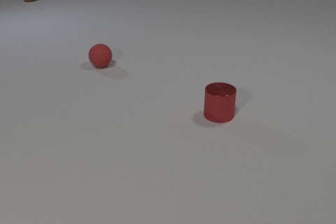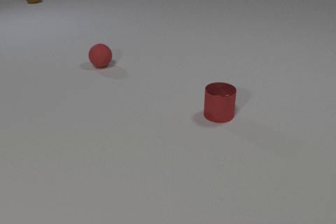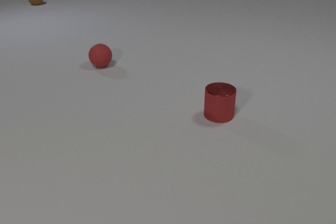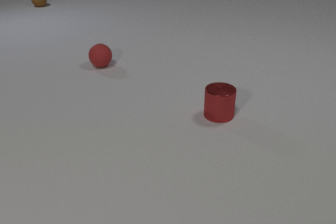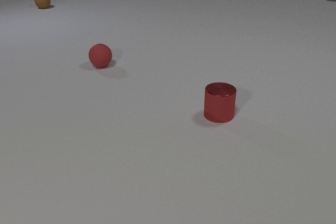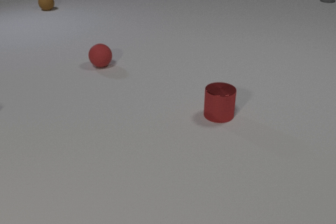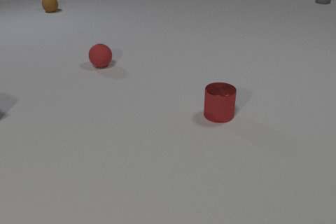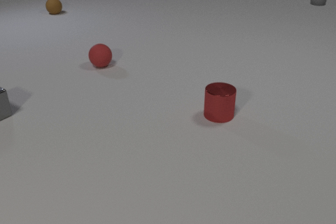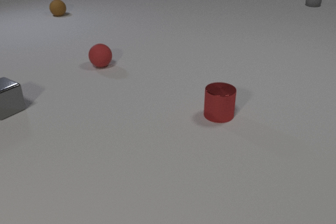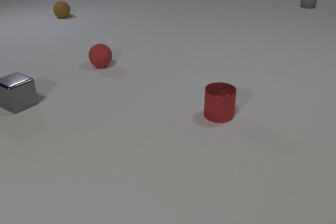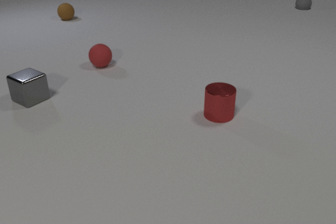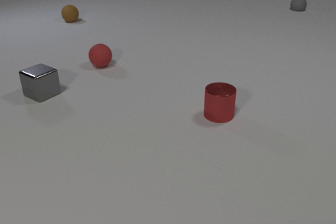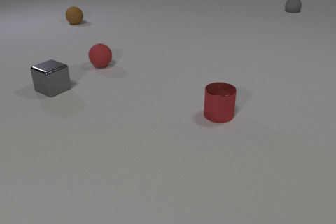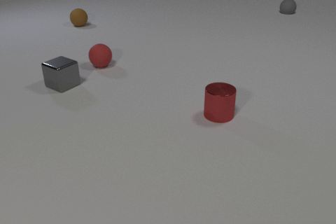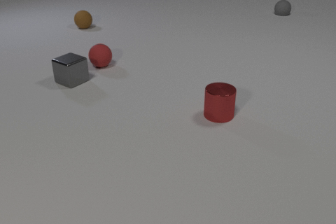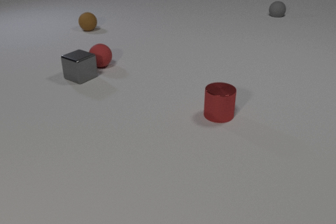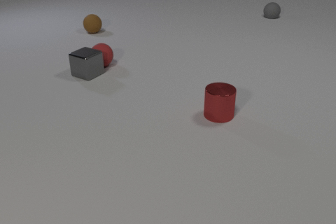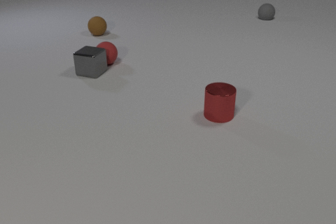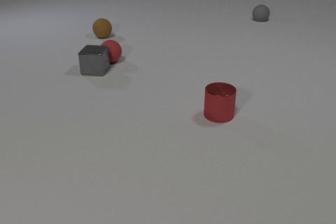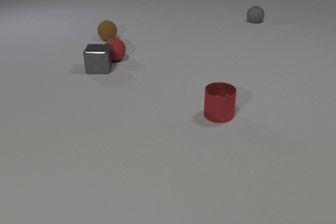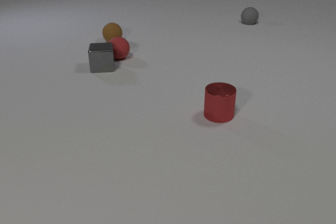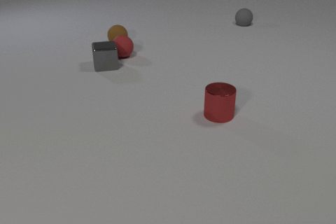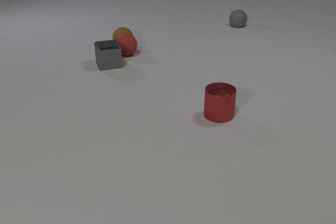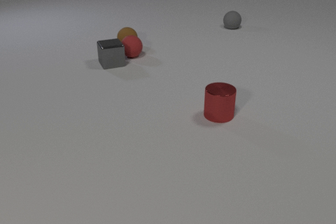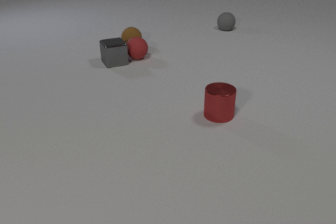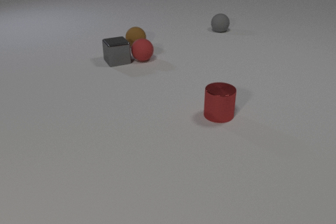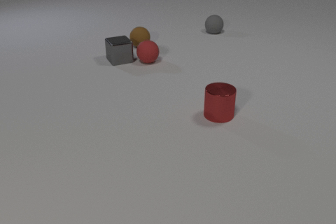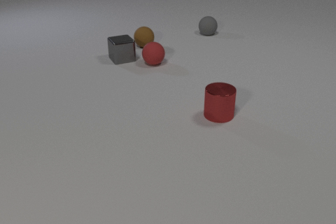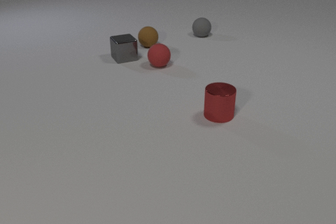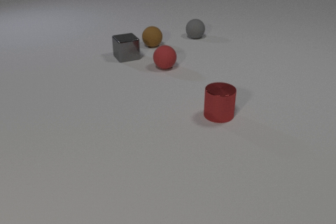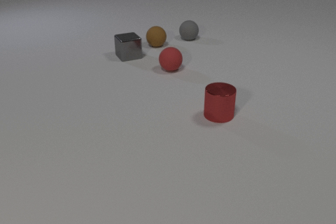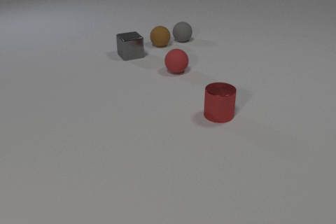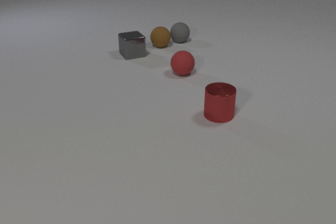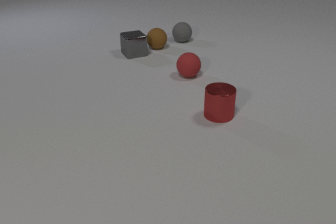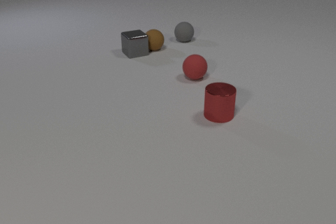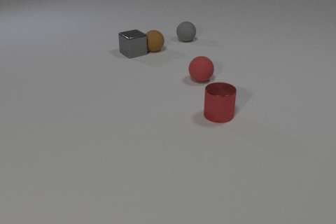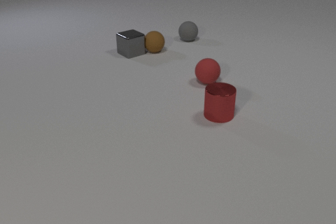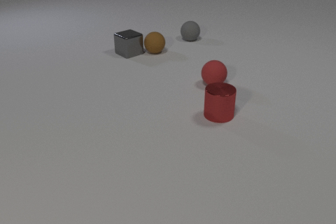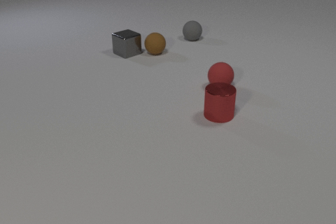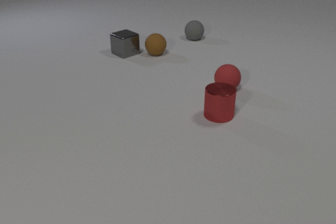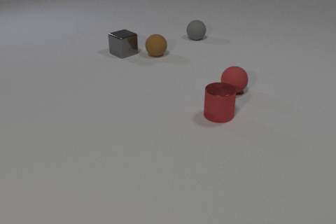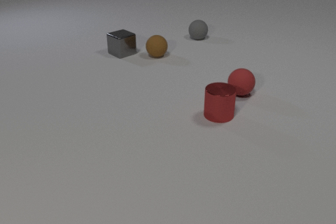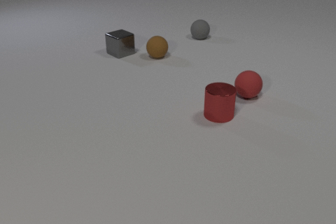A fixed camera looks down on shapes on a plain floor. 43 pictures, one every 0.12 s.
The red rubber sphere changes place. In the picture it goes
to the right.
The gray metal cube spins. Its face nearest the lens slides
to the right.
0.00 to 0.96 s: The gray metal cube comes in at the left edge, slides to the right and away from the camera. The brown rubber sphere rolls toward the camera and to the right. The gray rubber sphere comes in at the top edge, rolls toward the camera and to the left.
0.96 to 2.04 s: The gray metal cube slides to the right and away from the camera. The red rubber sphere rolls to the right and away from the camera. The brown rubber sphere rolls toward the camera and to the right. The gray rubber sphere rolls toward the camera and to the left. The gray metal cube and the red rubber sphere collide.
2.04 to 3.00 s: The gray metal cube slides to the right and away from the camera, spins counterclockwise seen from above by about 45 degrees, its near face sliding to the right. The red rubber sphere rolls to the right. The brown rubber sphere rolls toward the camera and to the right. The gray rubber sphere rolls toward the camera and to the left. The red rubber sphere and the brown rubber sphere collide.
3.00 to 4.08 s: The gray metal cube slides away from the camera and to the right. The red rubber sphere rolls to the right and toward the camera. The brown rubber sphere rolls to the right and toward the camera. The gray rubber sphere rolls to the left and toward the camera. The brown rubber sphere and the gray rubber sphere collide. The gray metal cube and the brown rubber sphere collide.
4.08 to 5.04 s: The gray metal cube slides to the left. The red rubber sphere rolls to the right and toward the camera. The brown rubber sphere rolls toward the camera. The gray rubber sphere rolls to the right and away from the camera.
How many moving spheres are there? 3.
What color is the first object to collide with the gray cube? red.
How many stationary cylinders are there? 1.
